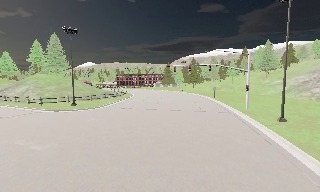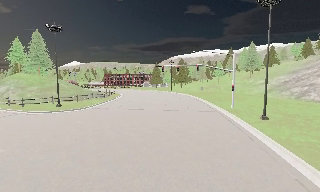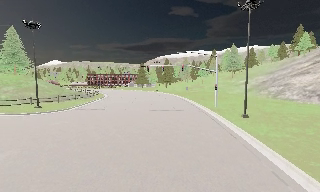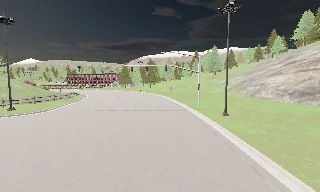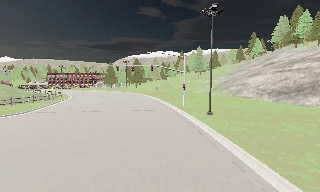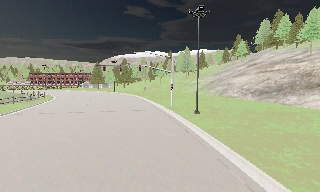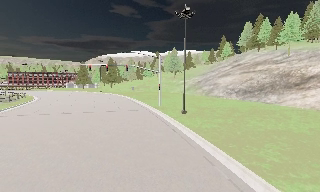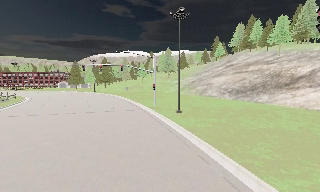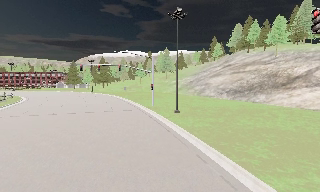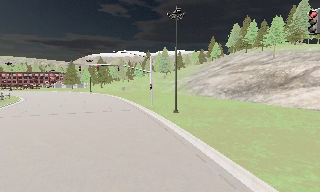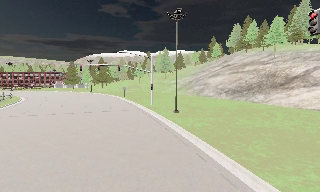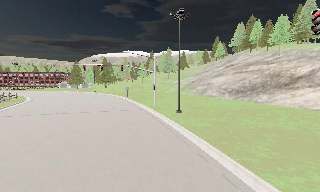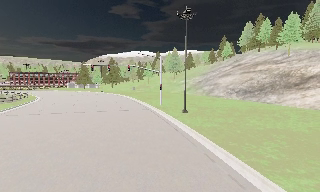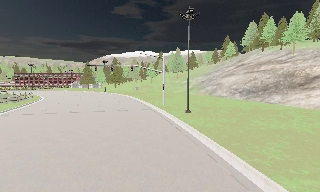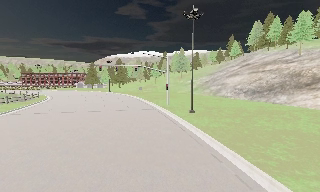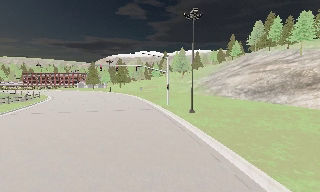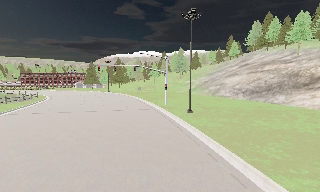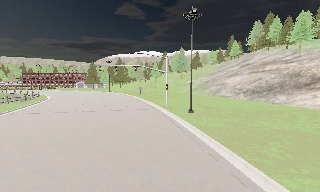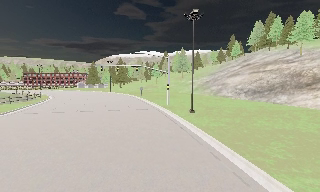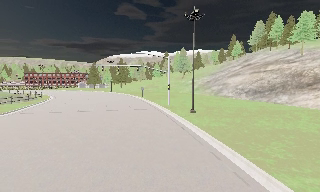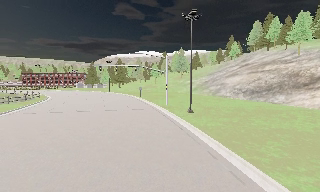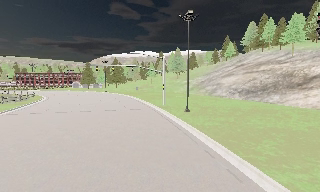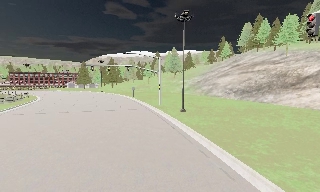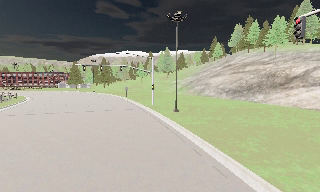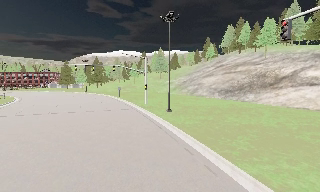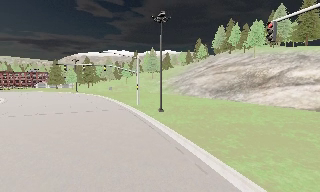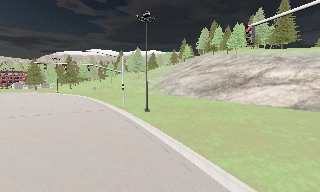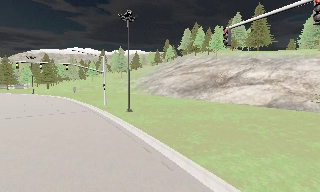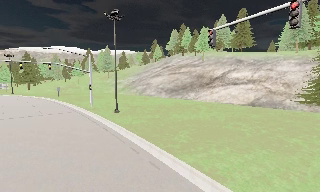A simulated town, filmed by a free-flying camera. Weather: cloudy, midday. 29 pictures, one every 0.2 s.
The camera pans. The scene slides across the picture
to the left.
The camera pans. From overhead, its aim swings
clockwise.
0.0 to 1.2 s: The camera swings to its right by about 30 degrees, and the scene slides to the left.
1.2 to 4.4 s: The camera travels backward, about 1 m, so what stands in front gets smaller.
4.4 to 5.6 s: The scene slides to the left, as the camera pans about 25 degrees to its right.
The film runs backward here.
